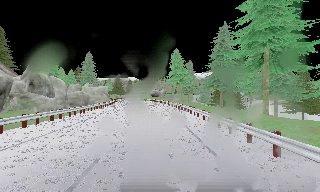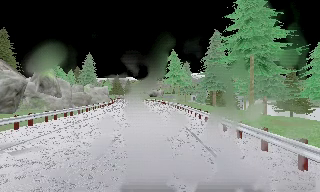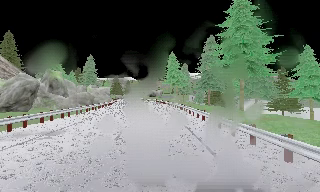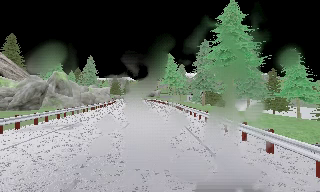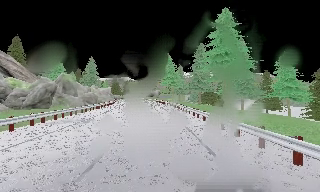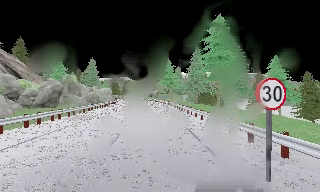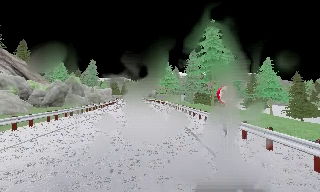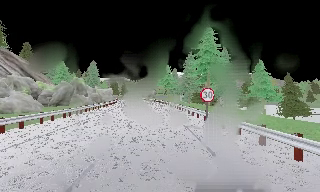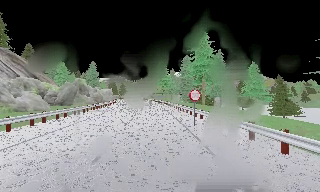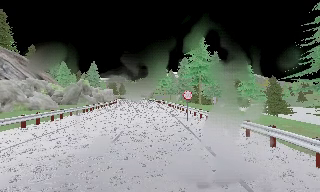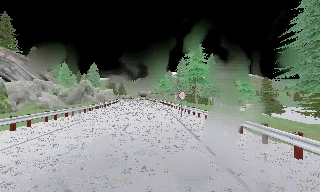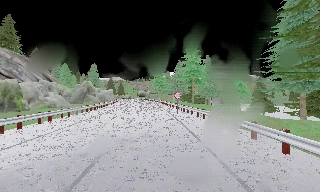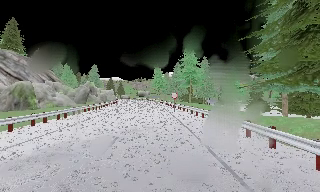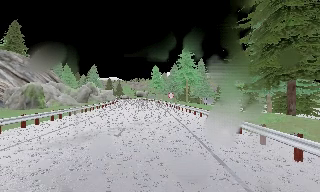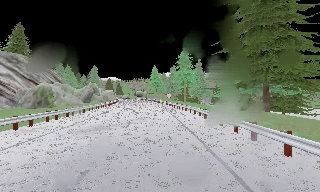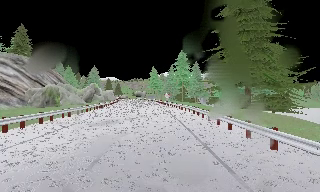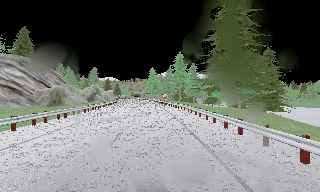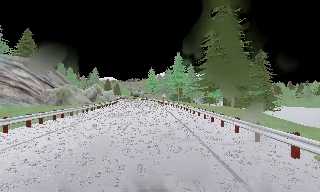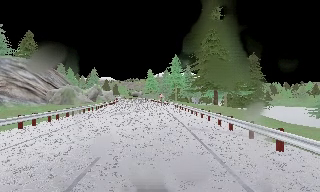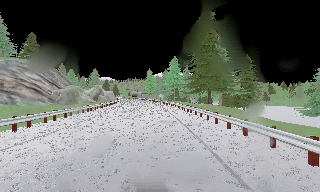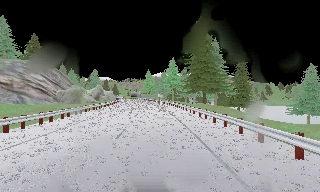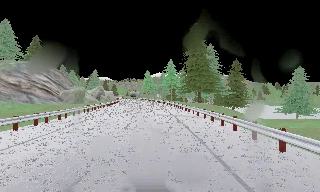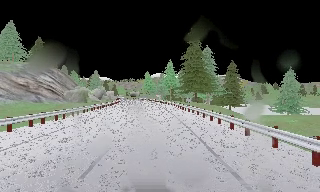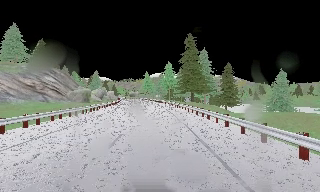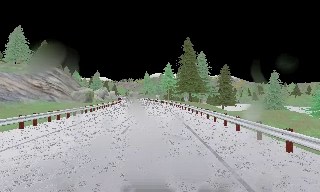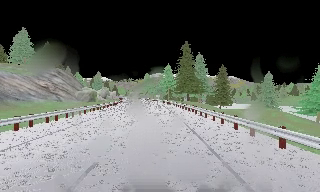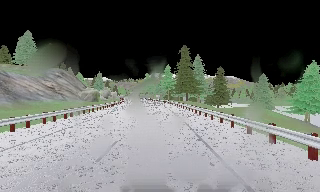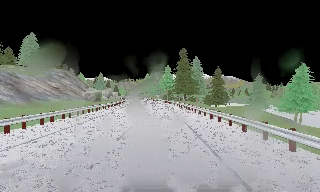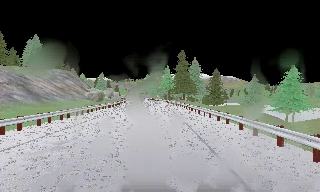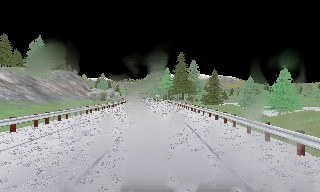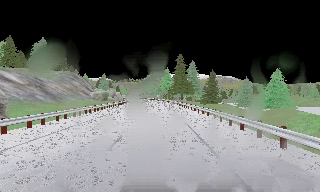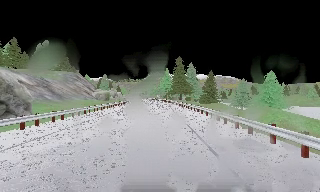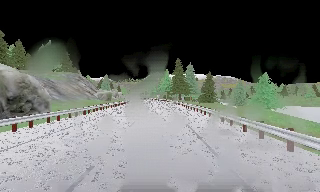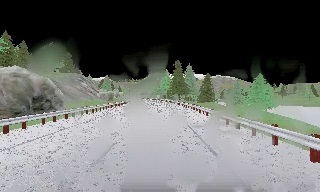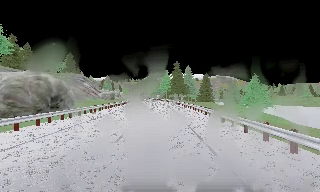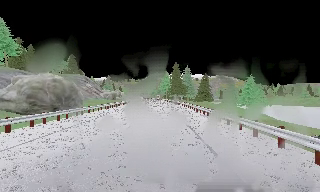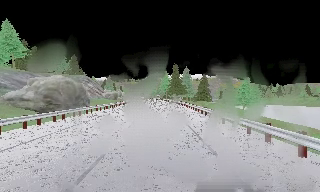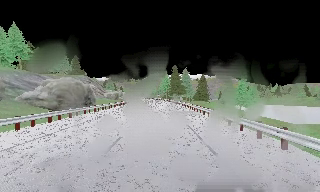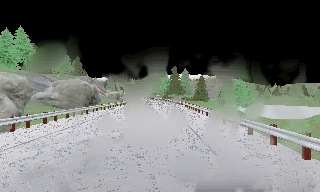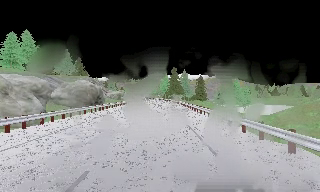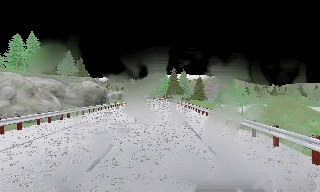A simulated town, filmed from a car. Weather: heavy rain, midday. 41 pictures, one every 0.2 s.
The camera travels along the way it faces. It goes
backward.
0.0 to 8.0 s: The scene slides to the left, as the camera pans about 10 degrees to its right. It travels backward, about 80 m, so what stands in front gets smaller.
The film runs backward here.
